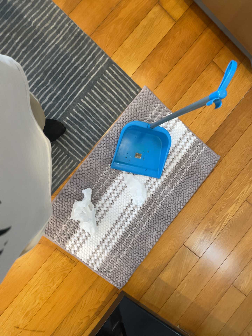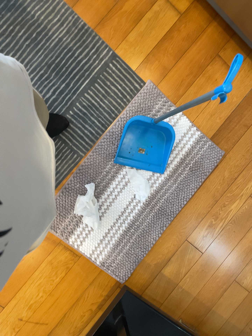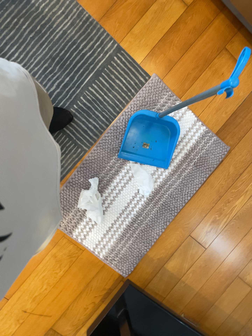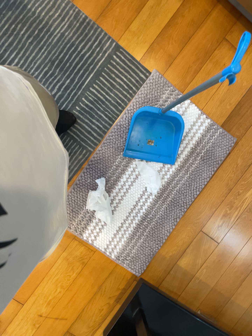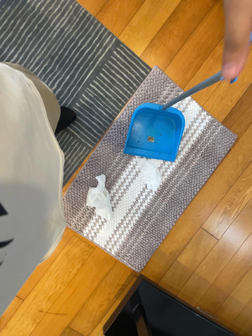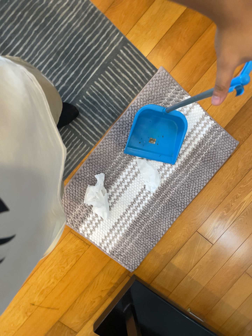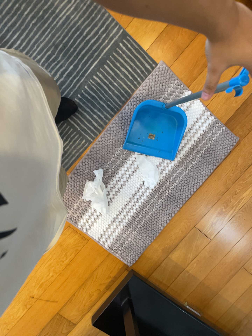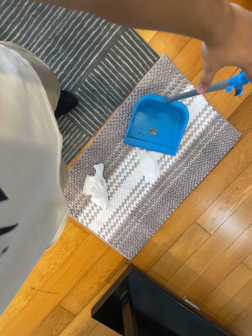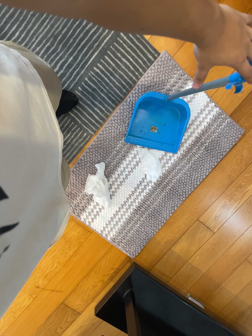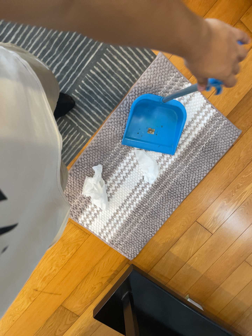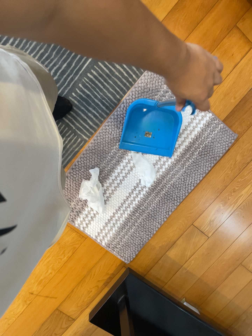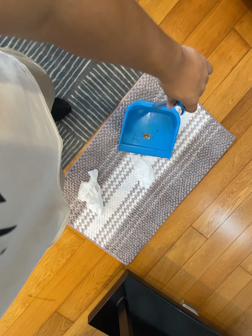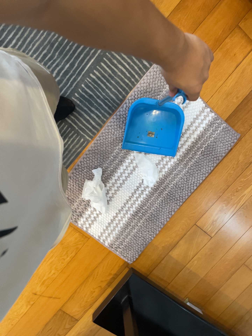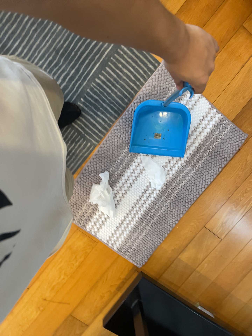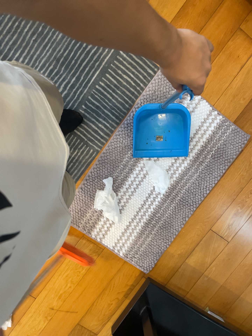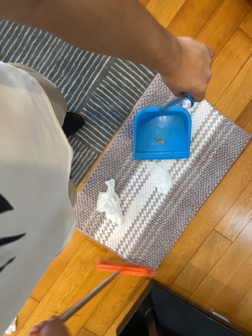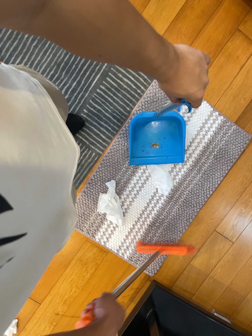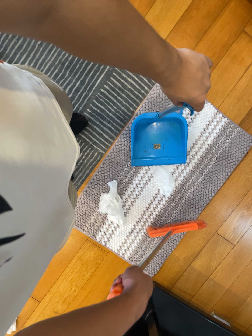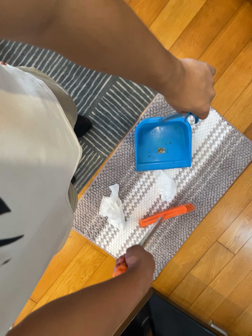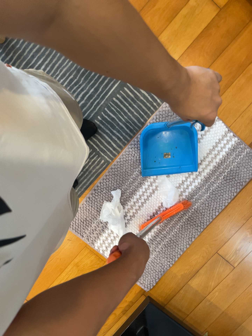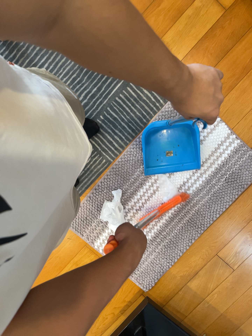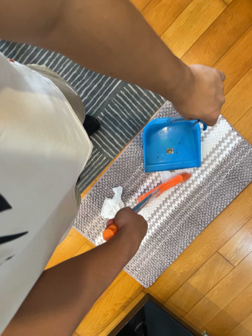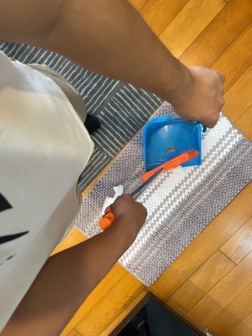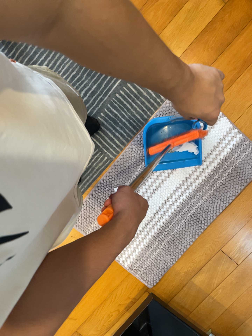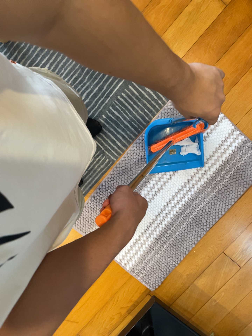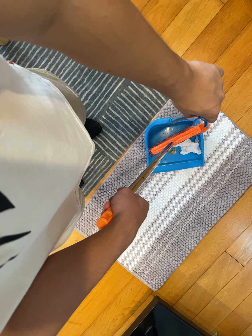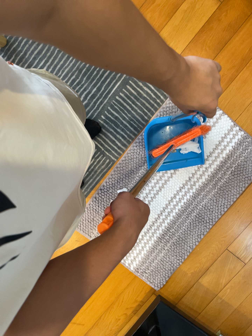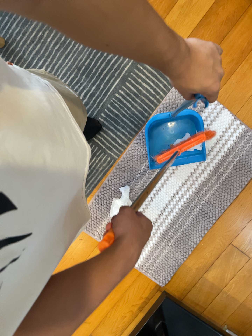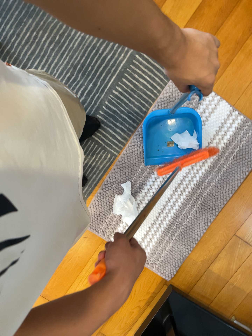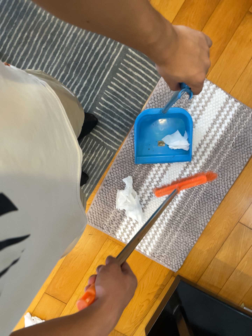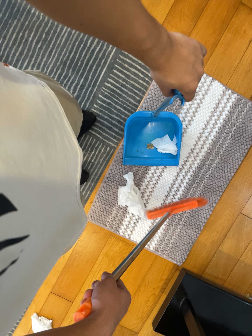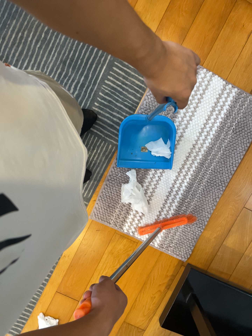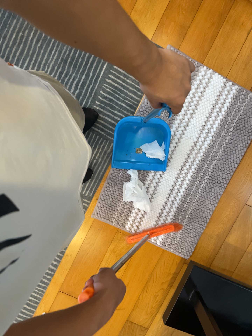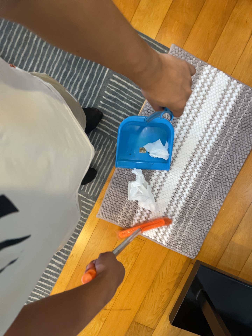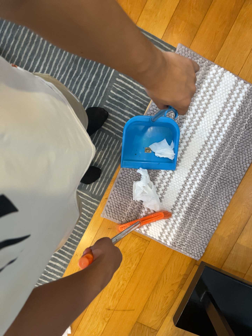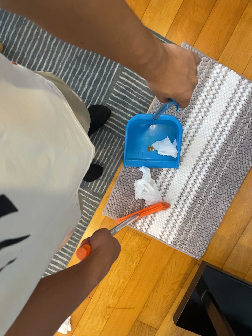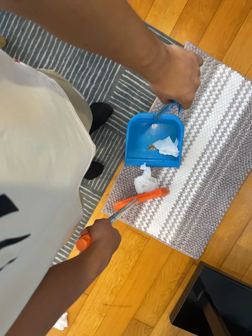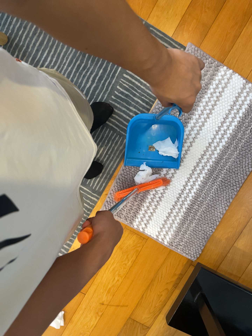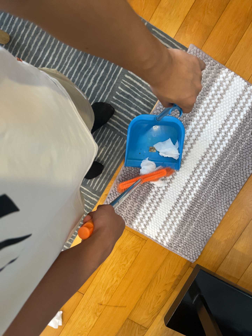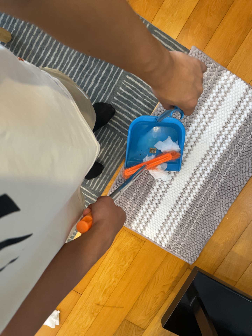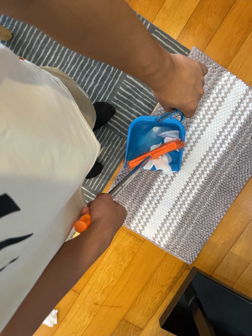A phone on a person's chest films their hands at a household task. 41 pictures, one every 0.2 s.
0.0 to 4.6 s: The camera travels toward the top of its view, about 10 cm.
4.6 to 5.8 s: The camera travels toward the bottom of its view, about 5 cm, so close, fixed things drift upward. It rolls about its line of sight by about 10 degrees, and the scene rotates counterclockwise.
5.8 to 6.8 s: The camera travels toward the bottom of its view, about 7 cm, so close, fixed things drift upward.
6.8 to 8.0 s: The camera shifts only a little, or ends up much as it began.
The film runs forward here.
